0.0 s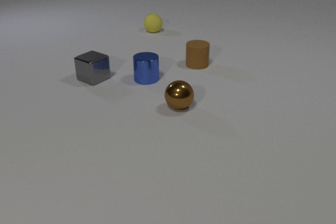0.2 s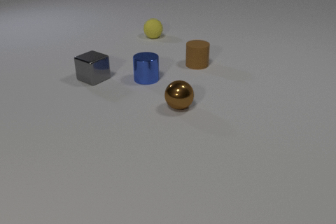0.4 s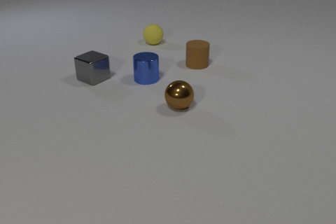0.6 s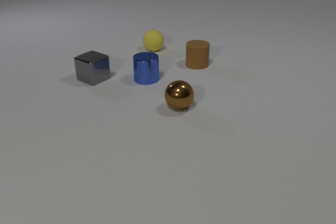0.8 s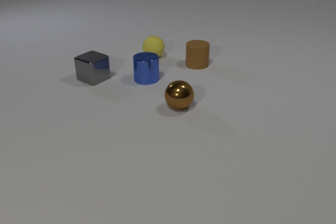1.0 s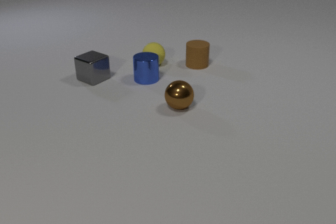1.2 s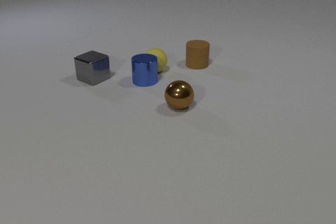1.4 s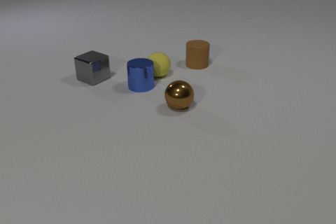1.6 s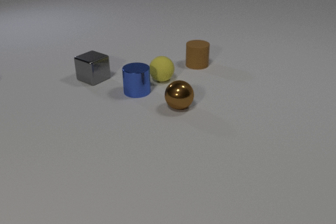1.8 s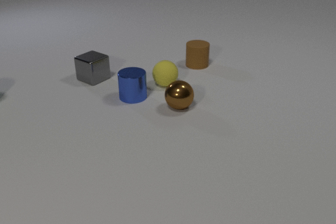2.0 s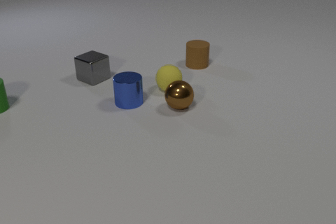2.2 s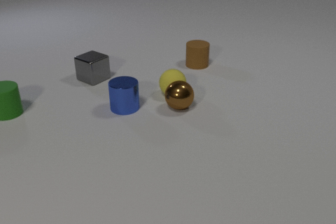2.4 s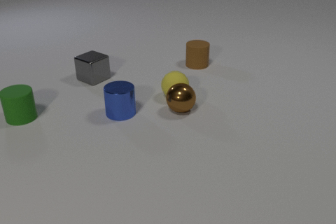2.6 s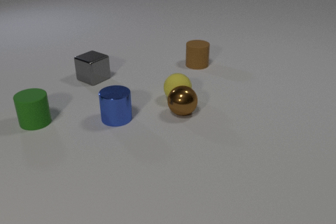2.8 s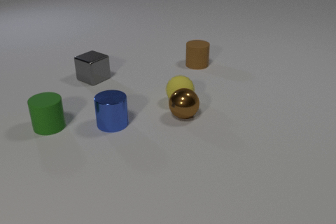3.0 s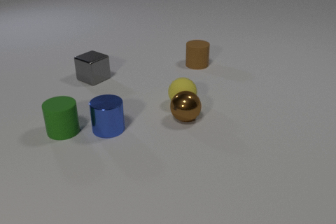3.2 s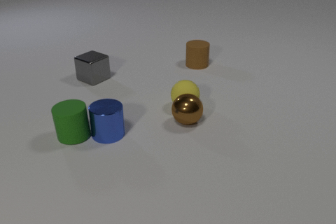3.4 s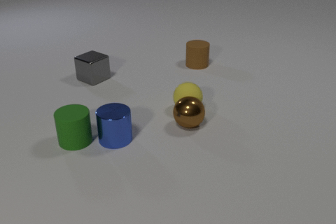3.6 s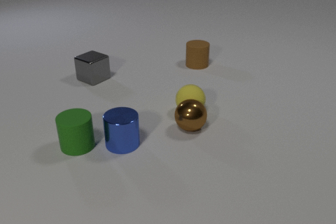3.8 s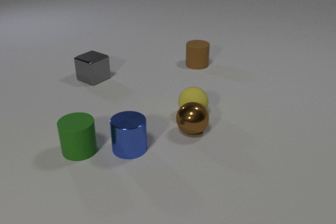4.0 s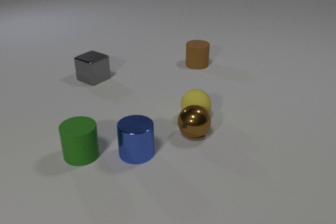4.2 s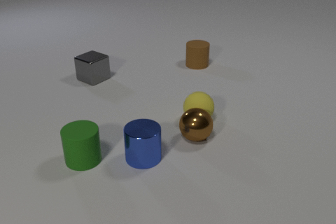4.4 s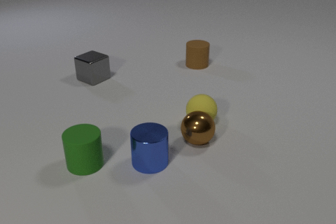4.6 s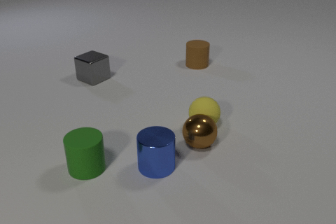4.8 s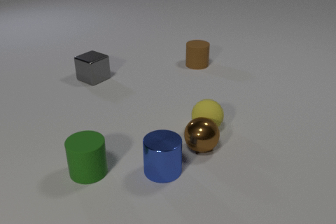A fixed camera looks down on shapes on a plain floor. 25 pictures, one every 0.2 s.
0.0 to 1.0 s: The yellow rubber sphere rolls toward the camera.
1.0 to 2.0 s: The yellow rubber sphere rolls toward the camera. The blue metal cylinder slides toward the camera. The green rubber cylinder comes in at the left edge, slides toward the camera and to the right. The yellow rubber sphere and the blue metal cylinder collide.
2.0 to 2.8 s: The yellow rubber sphere rolls toward the camera and to the right. The blue metal cylinder slides toward the camera and to the left. The brown metal sphere rolls toward the camera. The green rubber cylinder slides toward the camera and to the right. The yellow rubber sphere and the brown metal sphere collide.
2.8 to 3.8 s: The yellow rubber sphere rolls toward the camera and to the right. The blue metal cylinder slides toward the camera. The brown metal sphere rolls toward the camera. The green rubber cylinder slides toward the camera and to the right. The blue metal cylinder and the green rubber cylinder collide.
3.8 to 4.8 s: The yellow rubber sphere rolls toward the camera and to the right. The blue metal cylinder slides toward the camera and to the right. The brown metal sphere rolls toward the camera. The green rubber cylinder slides toward the camera.
How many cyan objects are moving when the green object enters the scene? 0.
Are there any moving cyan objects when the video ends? no.
What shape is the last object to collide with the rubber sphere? sphere.
